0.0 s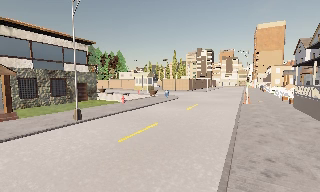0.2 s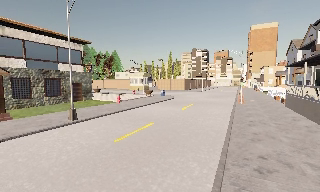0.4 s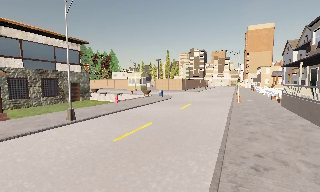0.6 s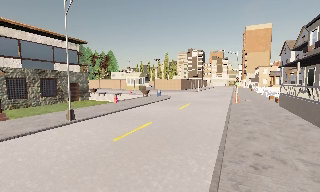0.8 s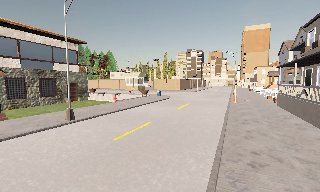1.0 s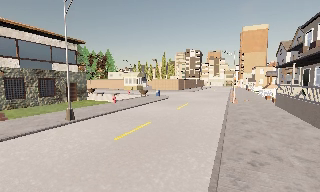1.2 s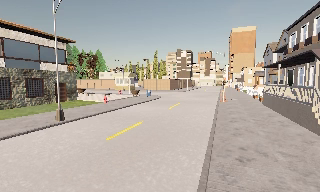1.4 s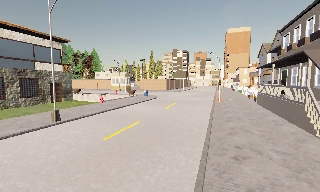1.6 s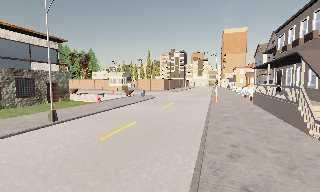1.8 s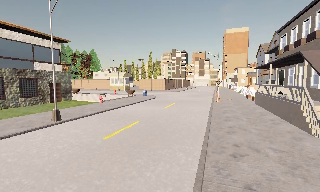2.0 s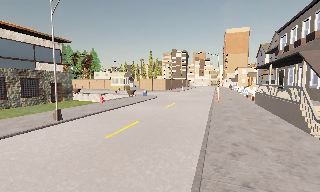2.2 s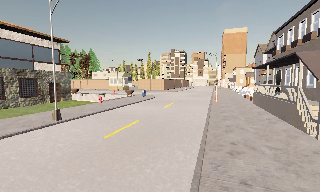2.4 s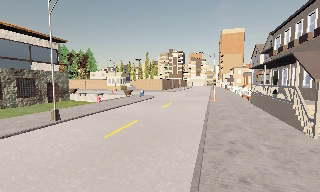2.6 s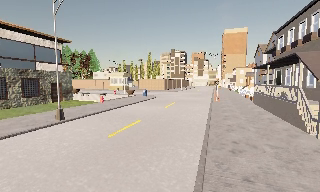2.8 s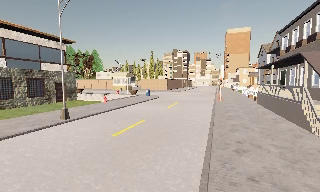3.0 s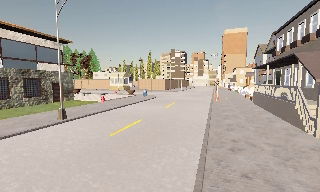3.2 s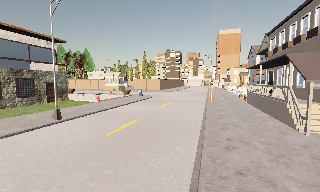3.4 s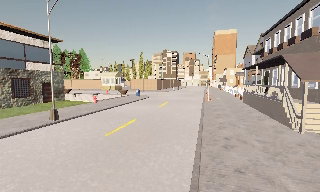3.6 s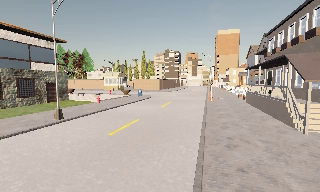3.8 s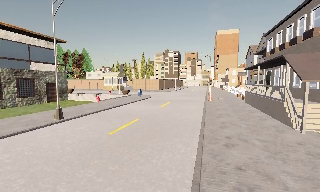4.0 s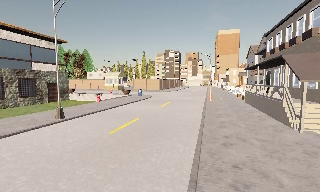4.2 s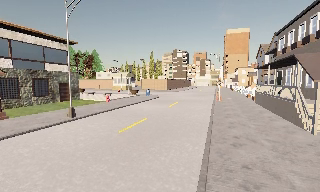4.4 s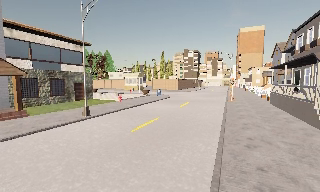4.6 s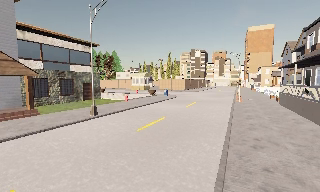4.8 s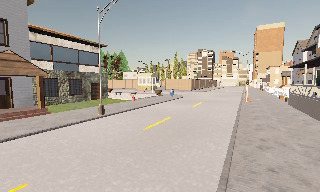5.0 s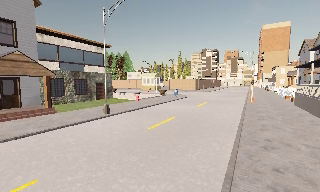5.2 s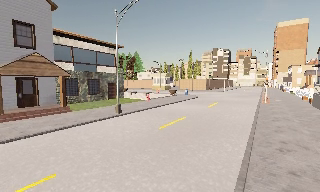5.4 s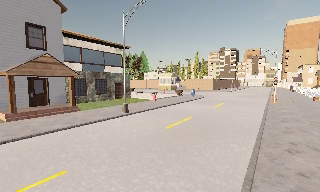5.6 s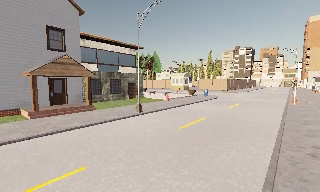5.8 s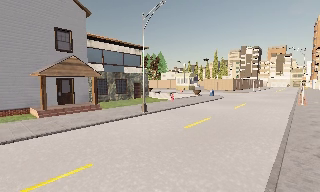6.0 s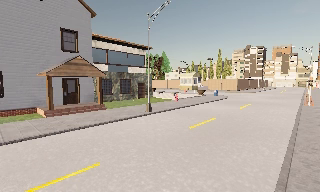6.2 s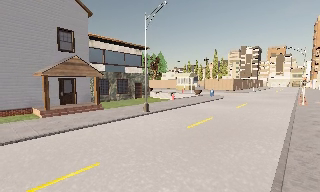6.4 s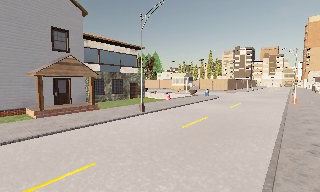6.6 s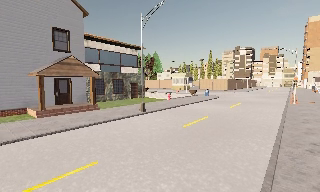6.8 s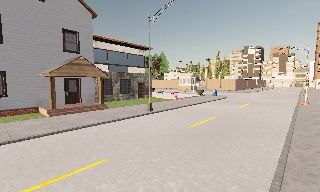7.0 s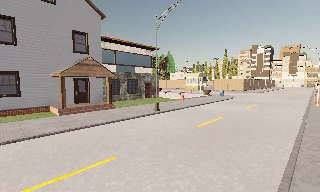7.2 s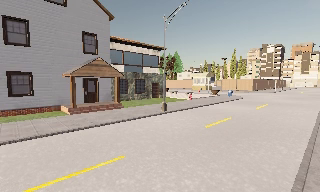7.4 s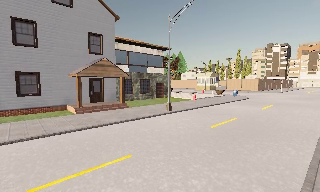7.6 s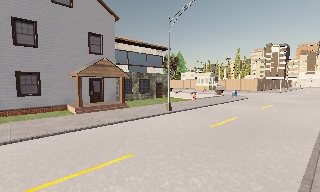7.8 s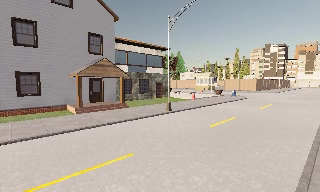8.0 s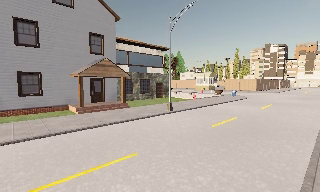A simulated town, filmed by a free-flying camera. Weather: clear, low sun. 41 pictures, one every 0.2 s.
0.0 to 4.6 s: The camera travels backward and to its left, about 2 m, so what stands in front gets smaller.
4.6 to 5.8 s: The scene slides to the right, as the camera pans about 15 degrees to its left.
5.8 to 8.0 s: The camera travels to its left and backward, about 1 m, so close, fixed things drift to the right.
The film runs backward here.
